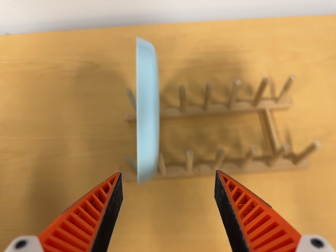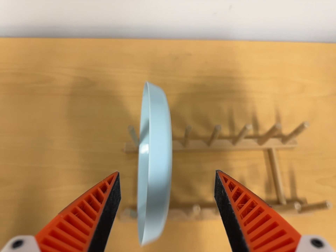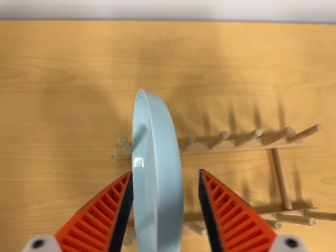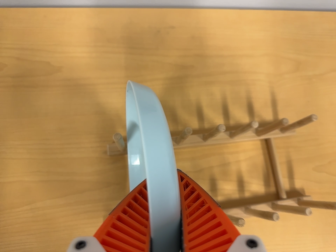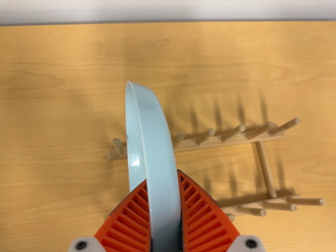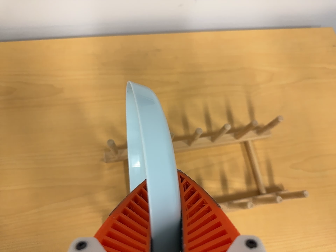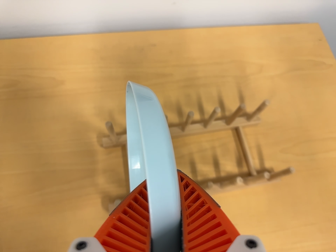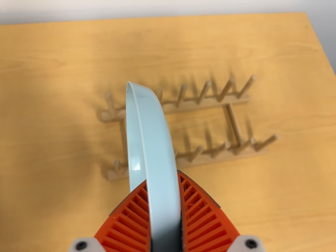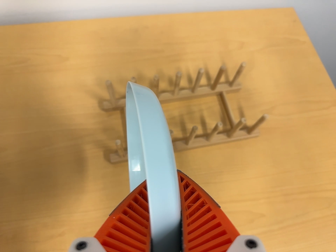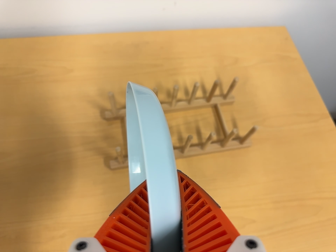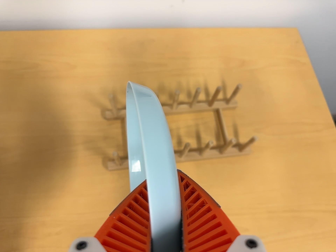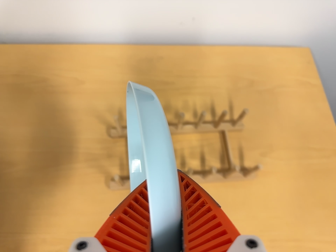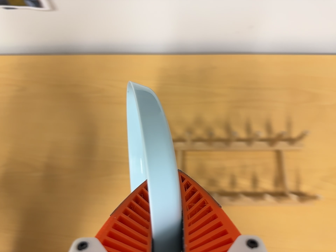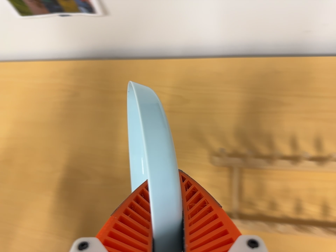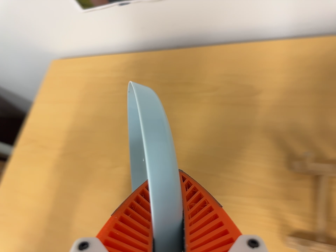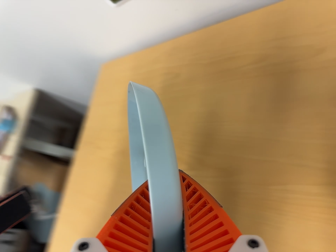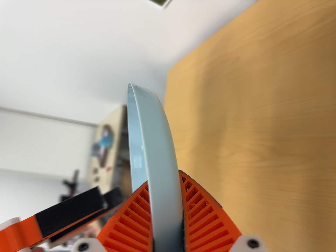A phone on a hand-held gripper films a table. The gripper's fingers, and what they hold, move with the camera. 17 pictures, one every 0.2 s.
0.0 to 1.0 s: The camera pans to its right by about 10 degrees. It travels toward the top of its view, about 14 cm. Its aim tips toward the bottom of its view by about 10 degrees.
1.0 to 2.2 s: The camera travels backward, toward the bottom of its view and to its right, about 14 cm, so what stands in front gets smaller.
2.2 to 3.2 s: The camera swings to its left by about 70 degrees, and the scene slides to the right. It travels forward and to its right, about 20 cm. It rolls about its line of sight by about 10 degrees, and the scene rotates counterclockwise.
The film runs backward here.
